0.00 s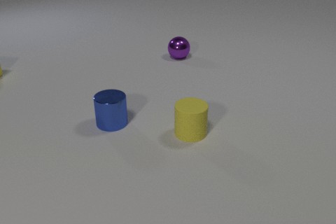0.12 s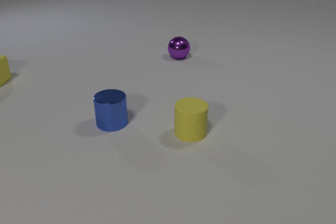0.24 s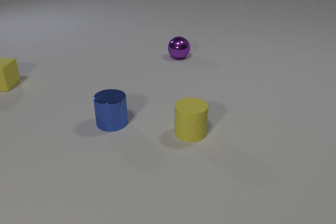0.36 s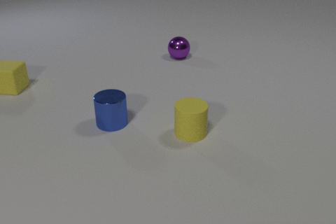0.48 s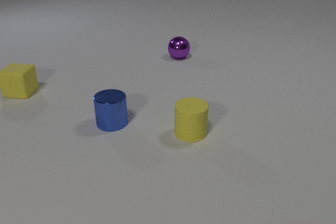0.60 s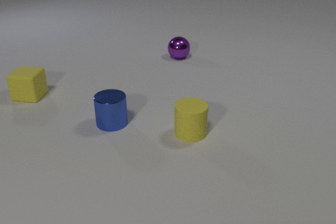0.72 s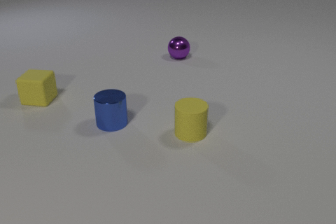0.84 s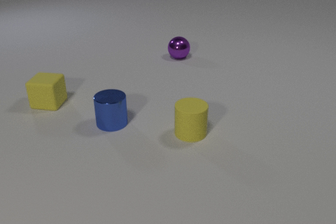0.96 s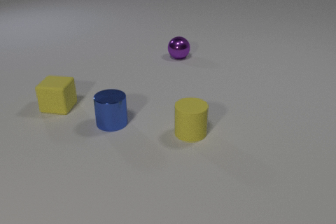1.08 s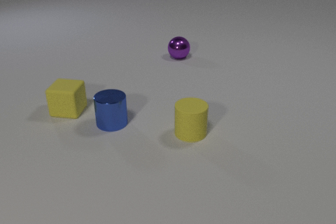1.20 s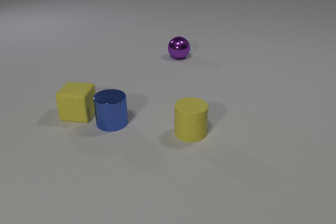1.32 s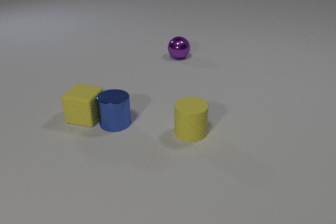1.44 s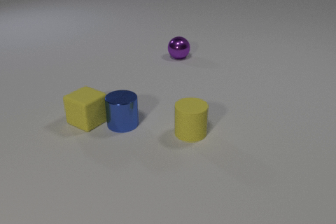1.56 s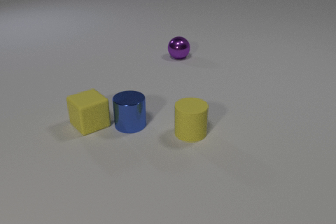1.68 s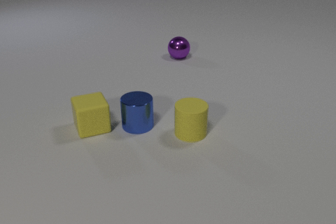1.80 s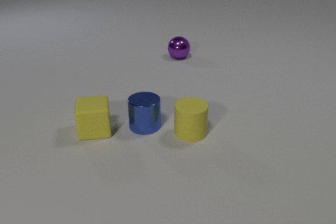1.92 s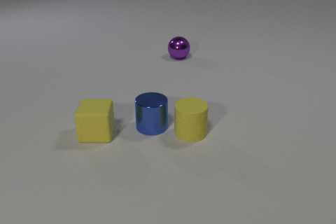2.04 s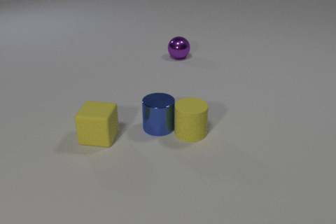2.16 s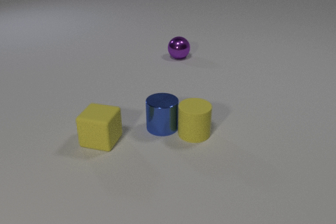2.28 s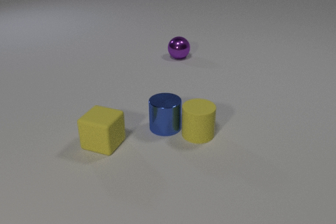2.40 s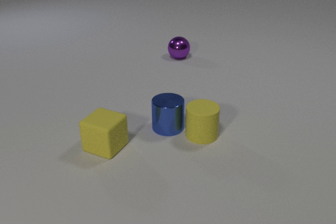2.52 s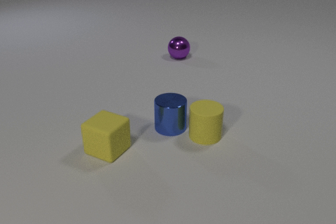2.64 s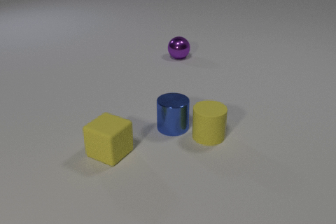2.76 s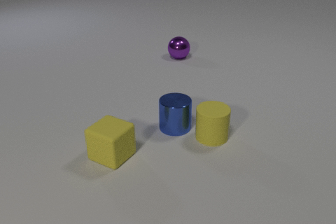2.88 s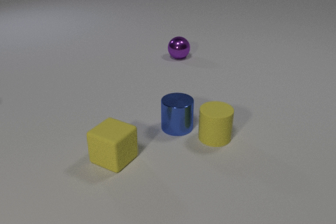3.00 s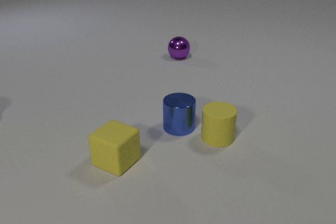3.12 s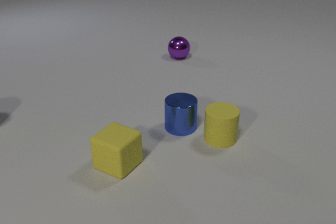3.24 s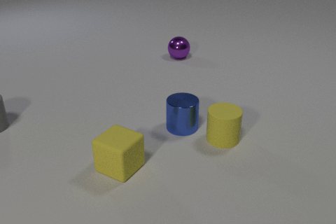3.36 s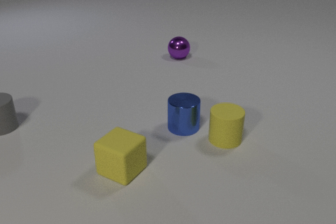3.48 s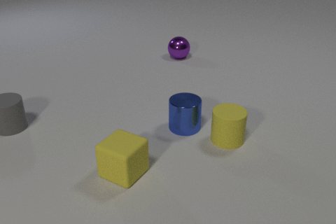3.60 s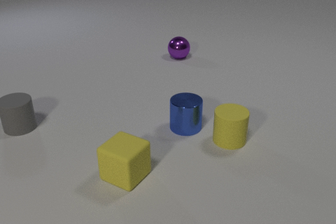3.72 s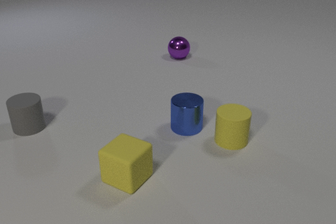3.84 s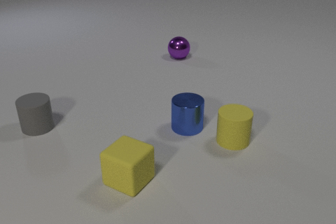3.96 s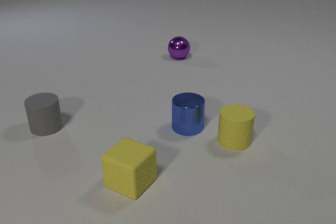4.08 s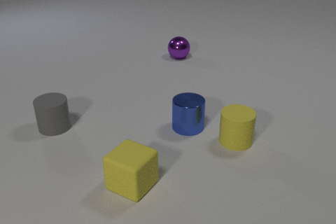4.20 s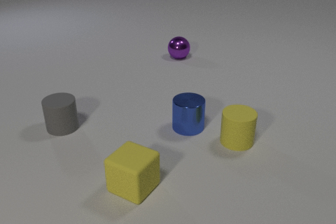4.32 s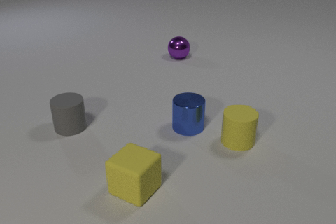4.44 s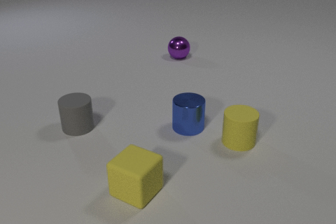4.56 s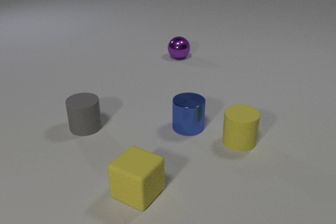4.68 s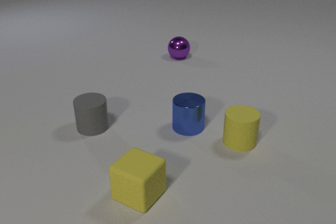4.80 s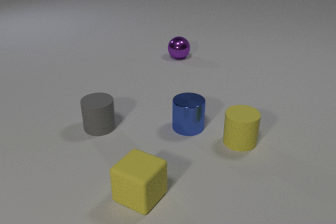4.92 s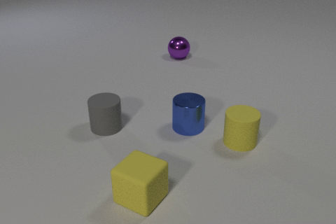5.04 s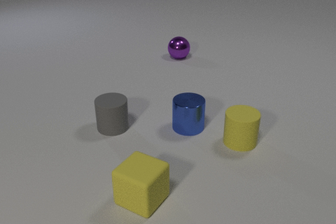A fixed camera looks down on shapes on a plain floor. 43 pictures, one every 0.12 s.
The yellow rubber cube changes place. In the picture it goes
toward the camera.
The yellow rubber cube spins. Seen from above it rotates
clockwise.
0.00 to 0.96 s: The yellow rubber cube slides toward the camera and to the right.
0.96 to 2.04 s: The yellow rubber cube slides toward the camera and to the right, spins so that its near face slides to the left, clockwise seen from above. The blue metal cylinder slides to the right. The yellow rubber cube and the blue metal cylinder collide. The blue metal cylinder and the yellow rubber cylinder collide.
2.04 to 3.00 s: The yellow rubber cube slides toward the camera, spins so that its near face slides to the left, clockwise seen from above. The blue metal cylinder slides to the right. The yellow rubber cylinder slides to the right.
3.00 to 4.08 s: The yellow rubber cube slides toward the camera and to the right. The blue metal cylinder slides to the right. The yellow rubber cylinder slides to the right. The gray rubber cylinder comes in at the left edge, slides to the right.
4.08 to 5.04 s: The yellow rubber cube slides toward the camera and to the right. The gray rubber cylinder slides to the right.
Are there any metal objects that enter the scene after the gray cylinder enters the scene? no.
What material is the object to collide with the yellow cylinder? metal.
What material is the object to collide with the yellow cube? metal.
